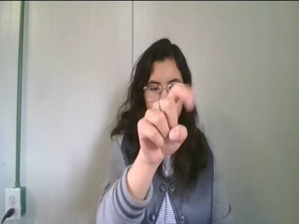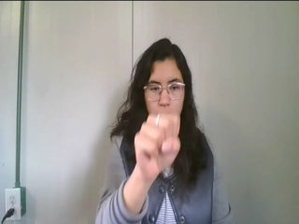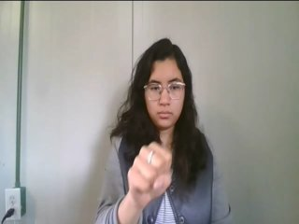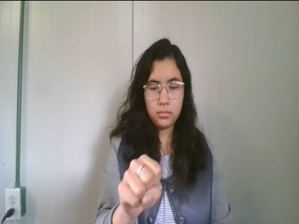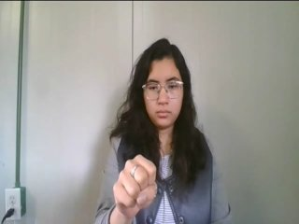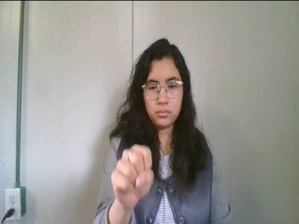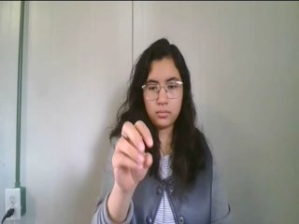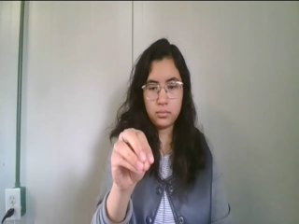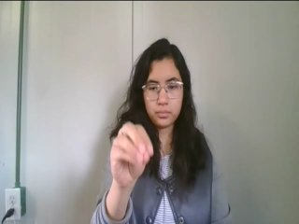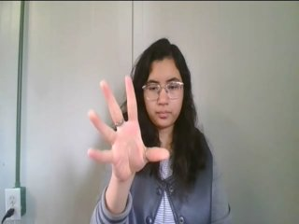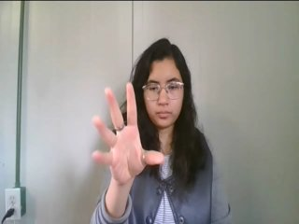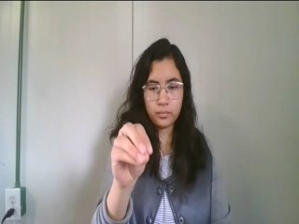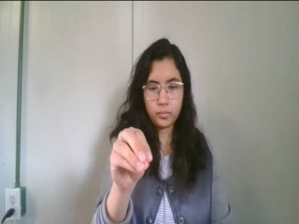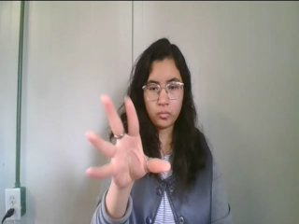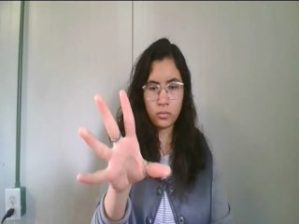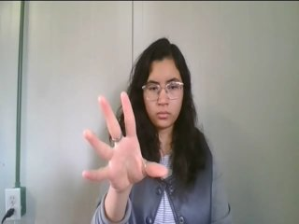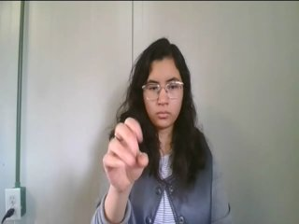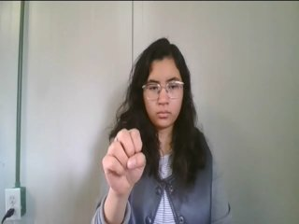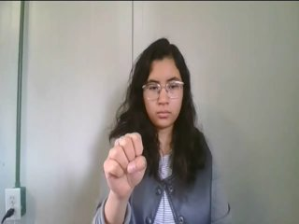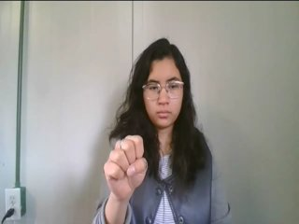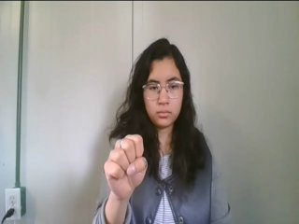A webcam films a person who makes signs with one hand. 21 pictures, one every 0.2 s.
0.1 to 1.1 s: Non-gesture.
1.2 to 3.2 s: Open twice.
3.3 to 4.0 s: Non-gesture.
